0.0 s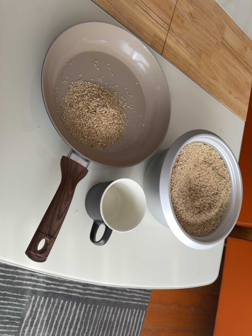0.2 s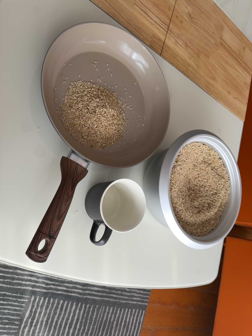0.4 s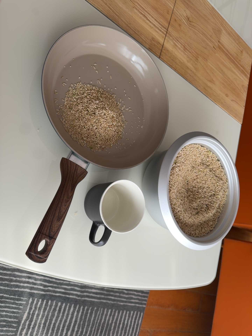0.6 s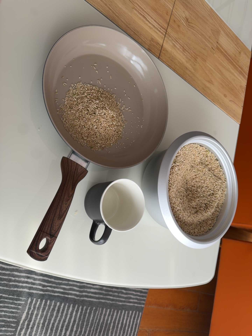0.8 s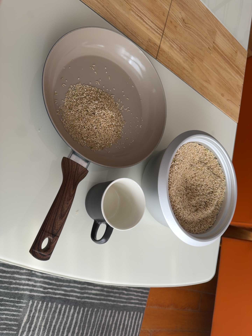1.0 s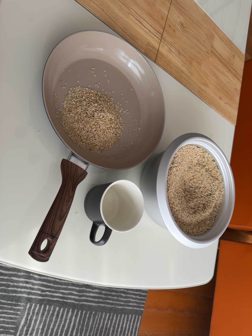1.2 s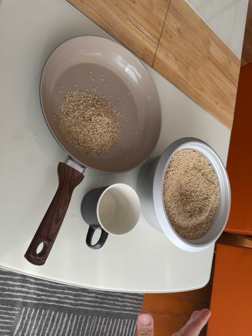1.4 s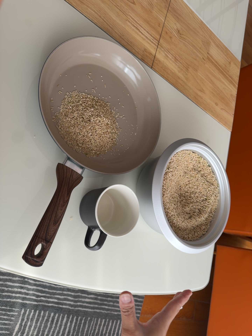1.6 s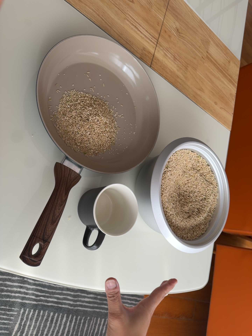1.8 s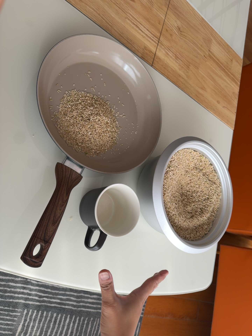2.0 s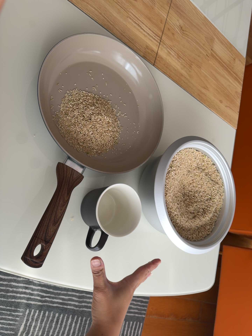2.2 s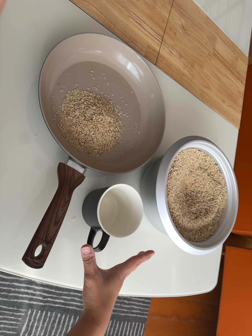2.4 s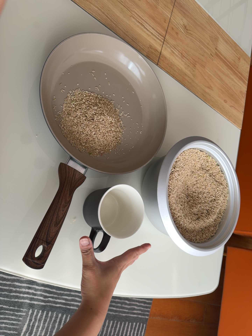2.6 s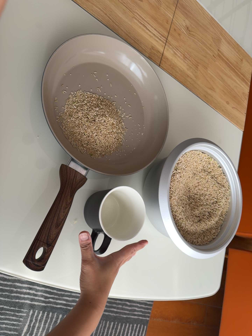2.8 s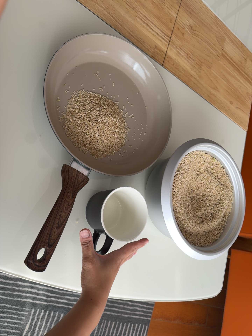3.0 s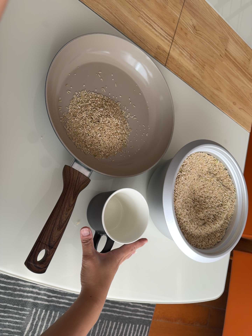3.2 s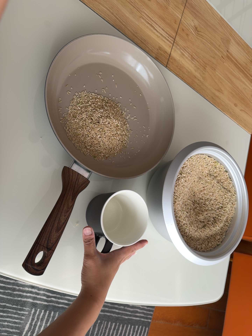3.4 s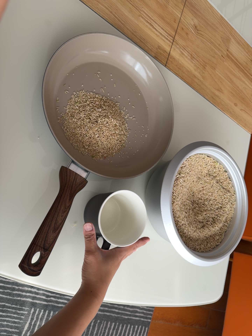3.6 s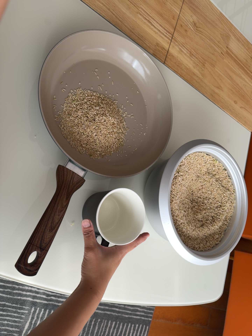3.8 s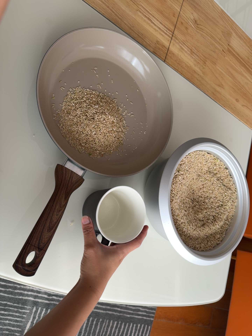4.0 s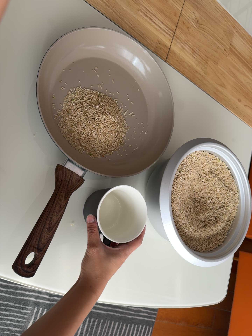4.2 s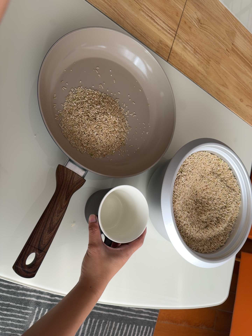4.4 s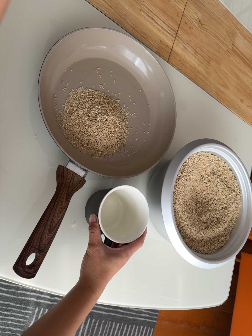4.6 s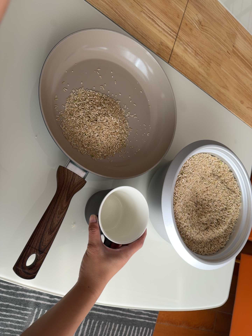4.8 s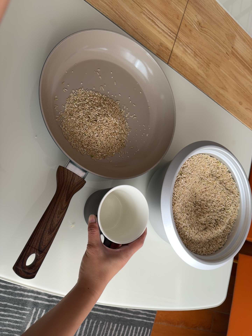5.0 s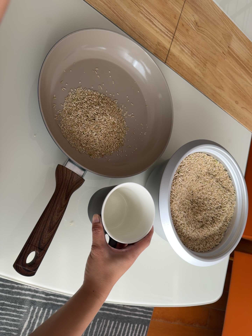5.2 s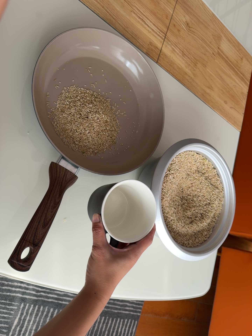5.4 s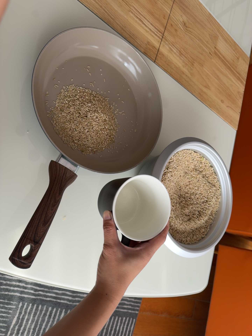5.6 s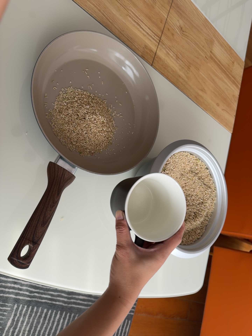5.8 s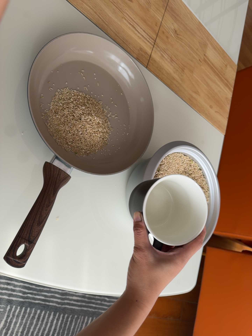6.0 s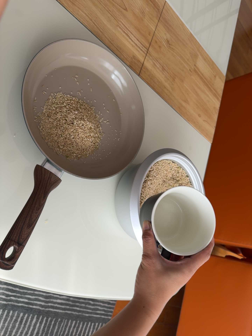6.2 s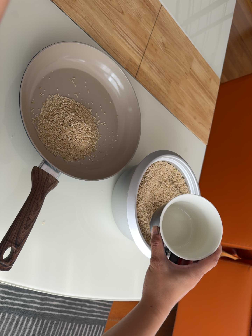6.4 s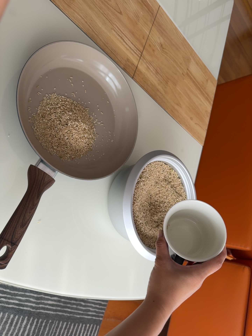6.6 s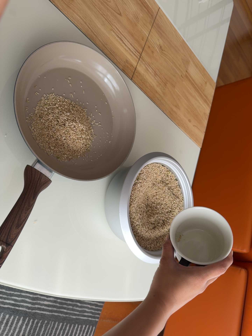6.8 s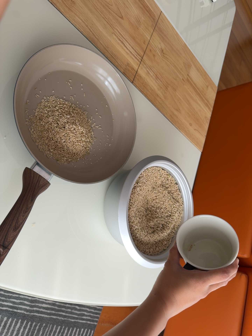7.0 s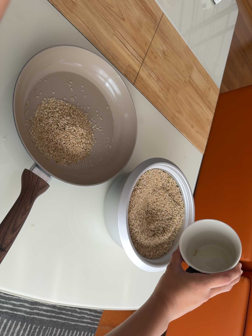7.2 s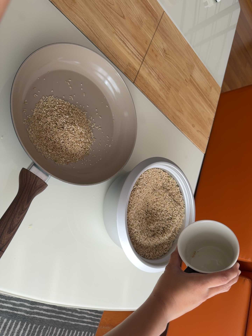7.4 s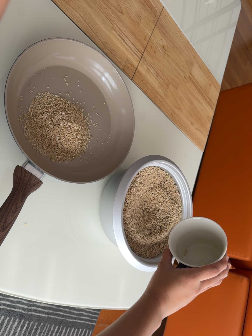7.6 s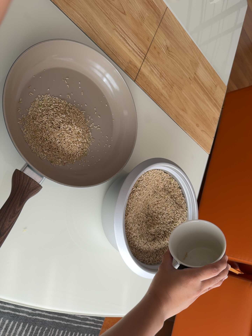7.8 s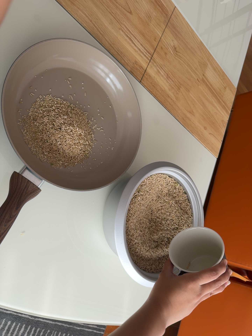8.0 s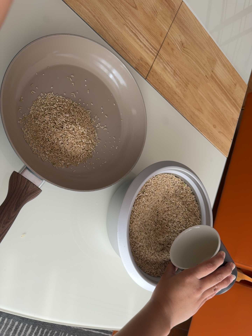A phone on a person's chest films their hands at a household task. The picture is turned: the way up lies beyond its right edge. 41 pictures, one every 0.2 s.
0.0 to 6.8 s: The camera shifts only a little, or ends up much as it began.
6.8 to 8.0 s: The camera travels forward, about 8 cm, so what stands in front looms larger.
The film runs forward here.
